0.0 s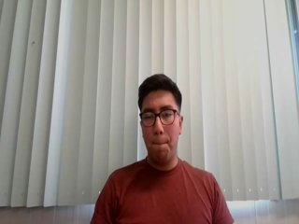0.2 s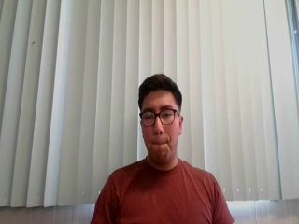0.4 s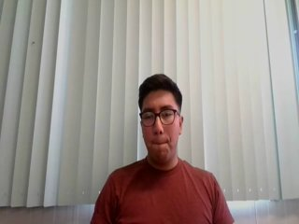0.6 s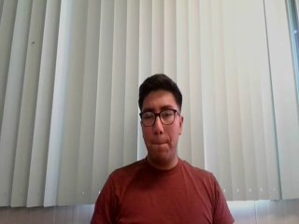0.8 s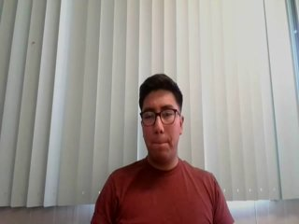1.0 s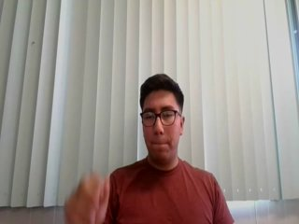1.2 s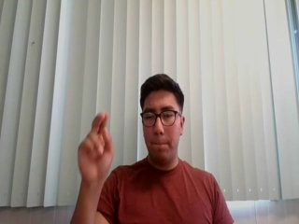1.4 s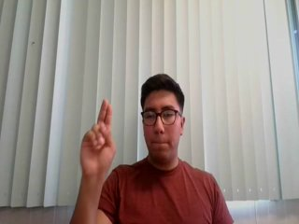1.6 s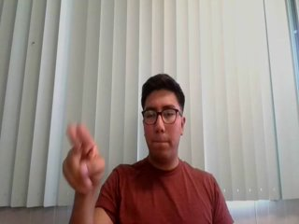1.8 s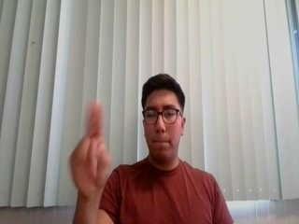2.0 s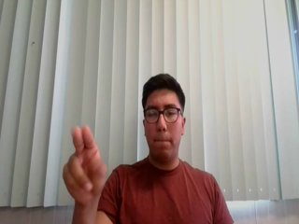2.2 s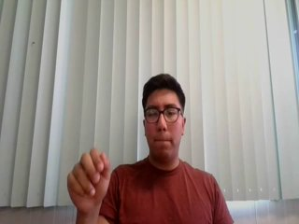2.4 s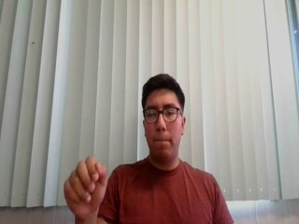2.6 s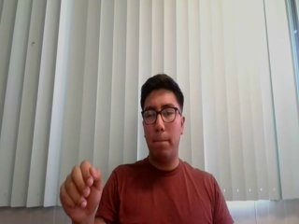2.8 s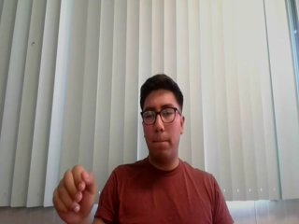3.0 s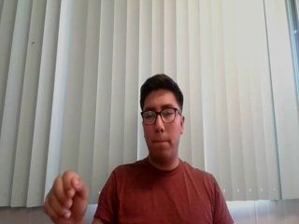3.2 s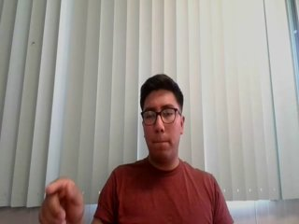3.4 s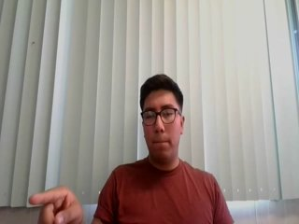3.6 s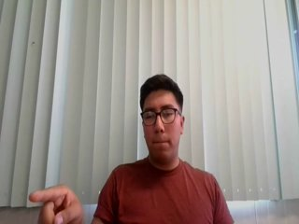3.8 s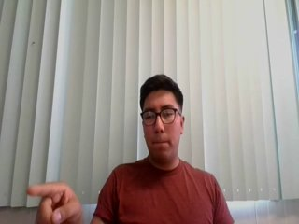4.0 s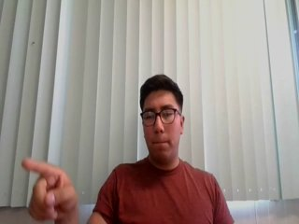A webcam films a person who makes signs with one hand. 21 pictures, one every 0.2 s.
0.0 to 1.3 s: Non-gesture.
1.4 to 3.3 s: Click with two fingers.
3.4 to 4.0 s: Pointing with one finger.
